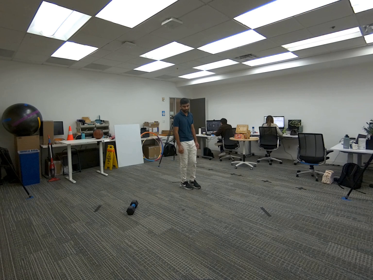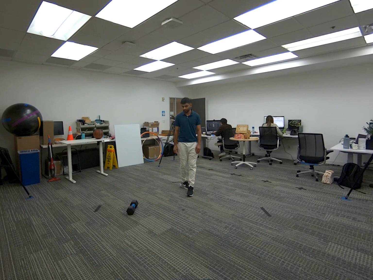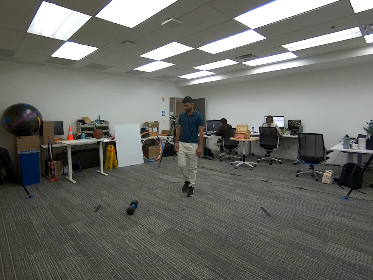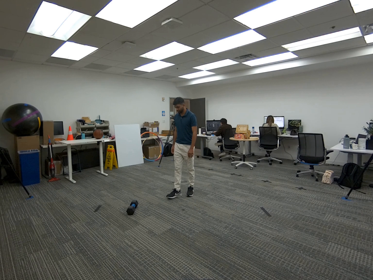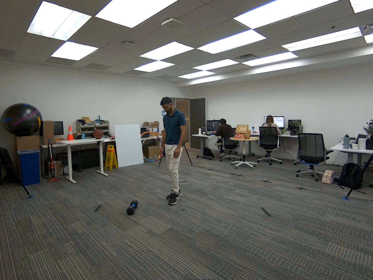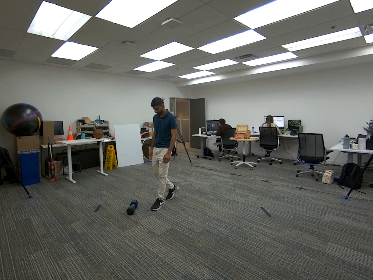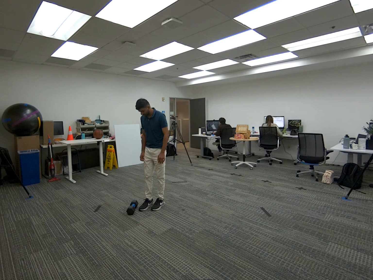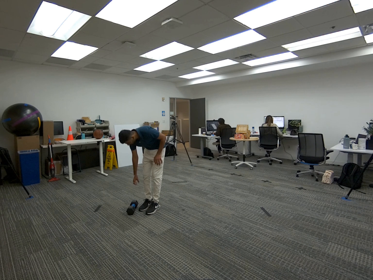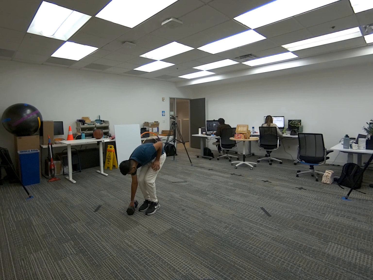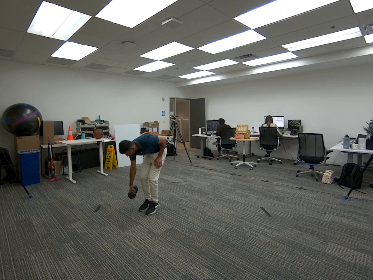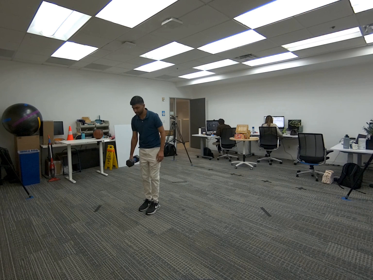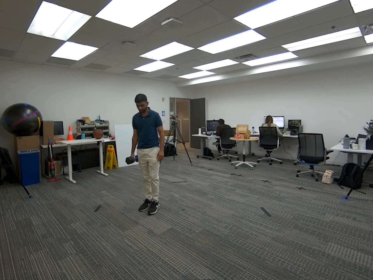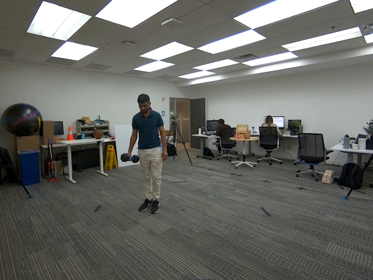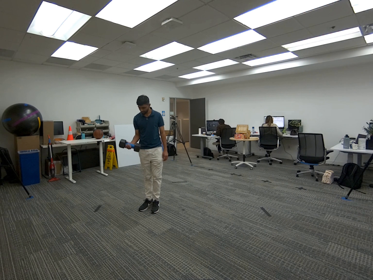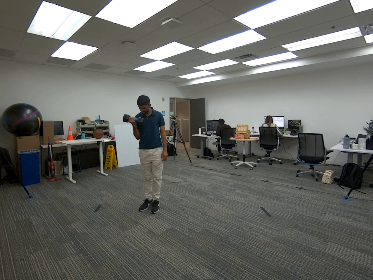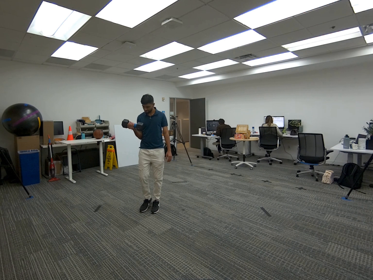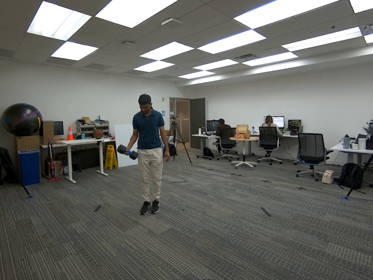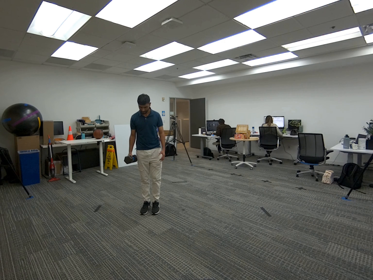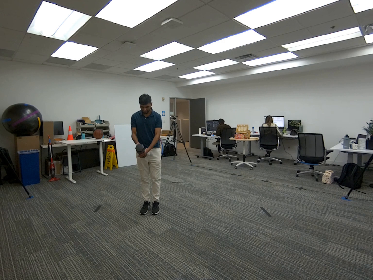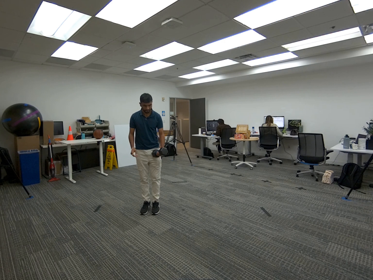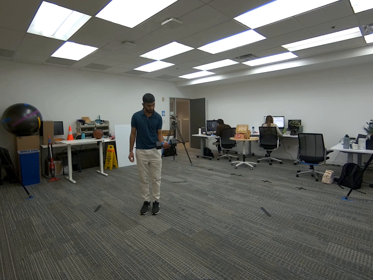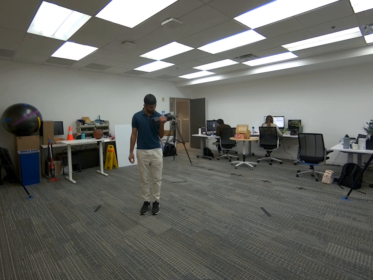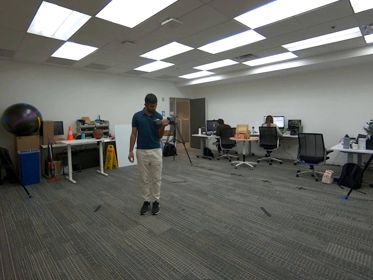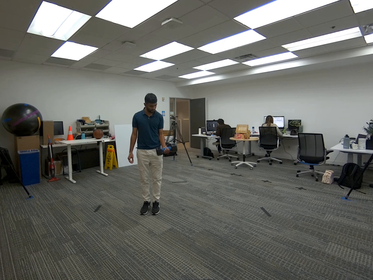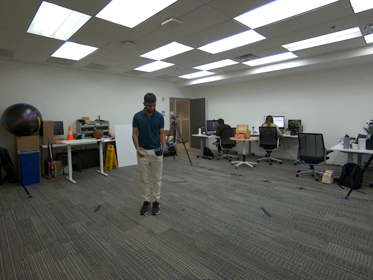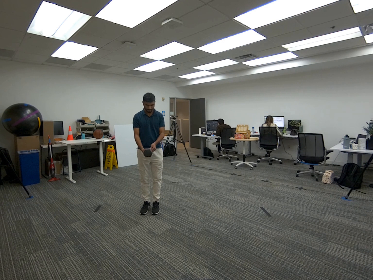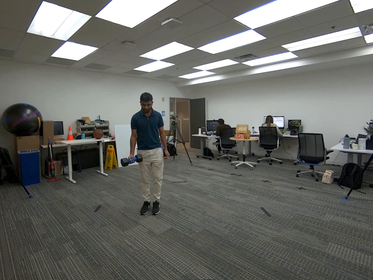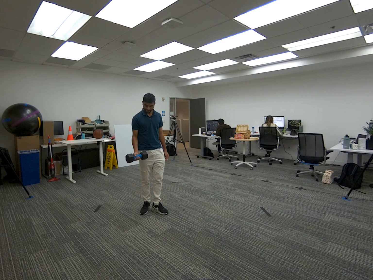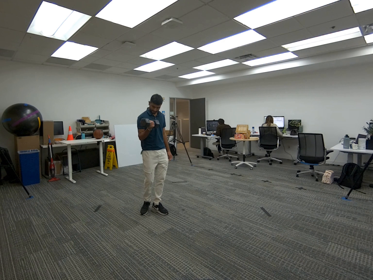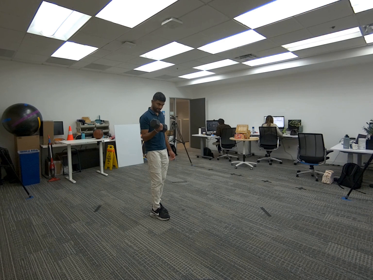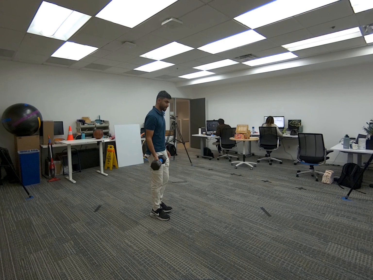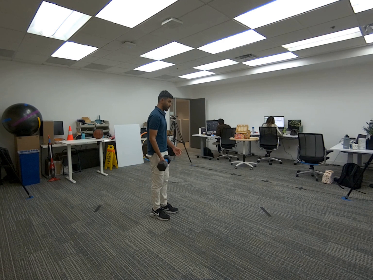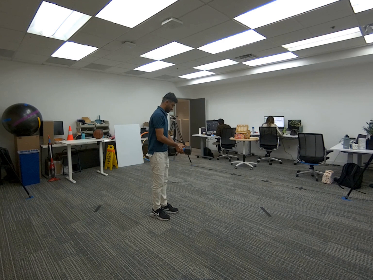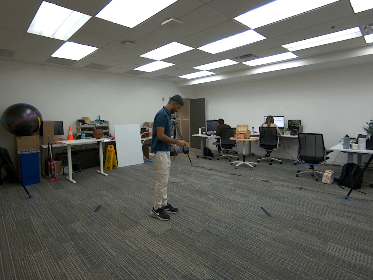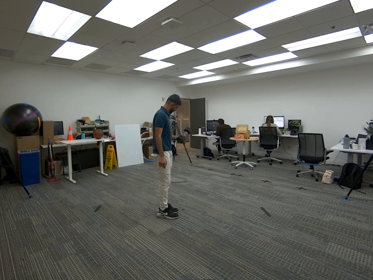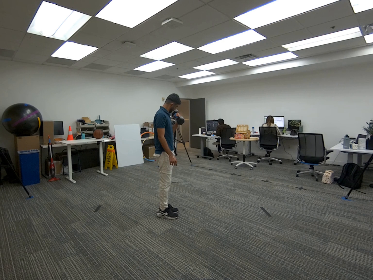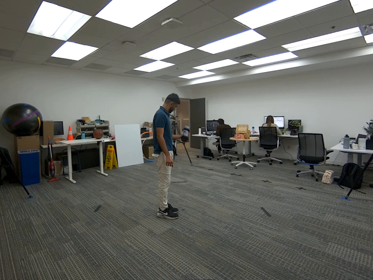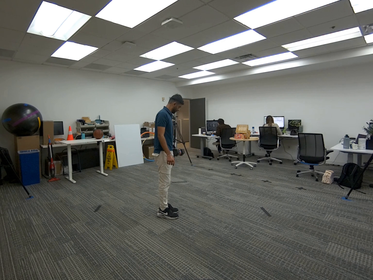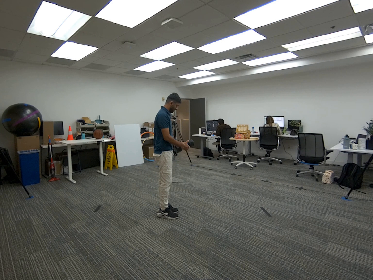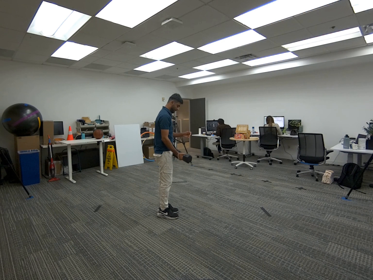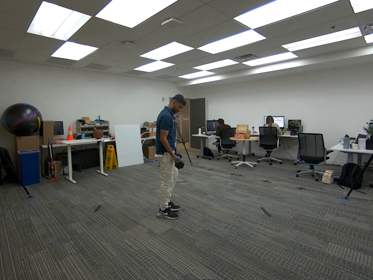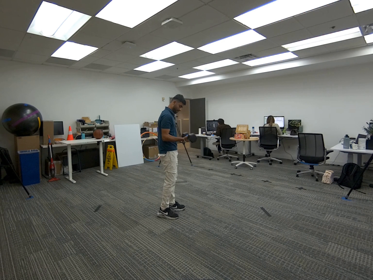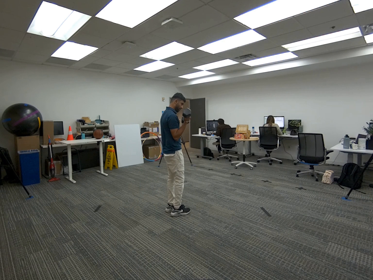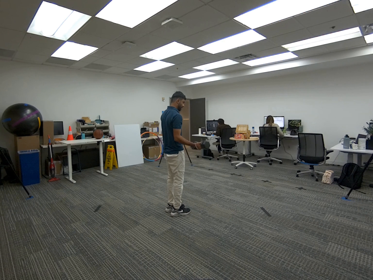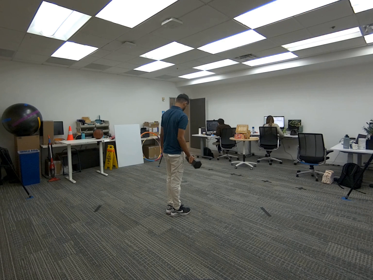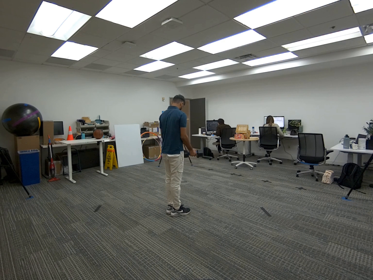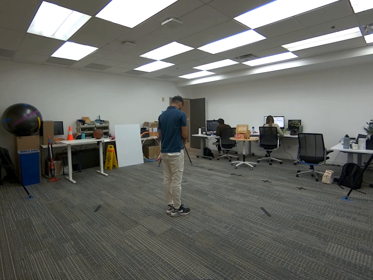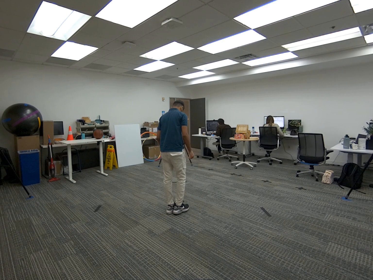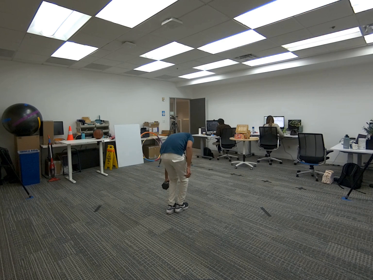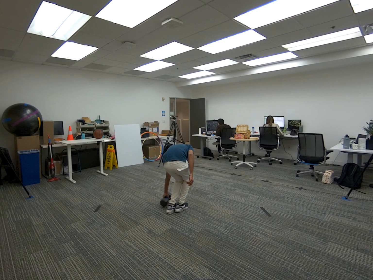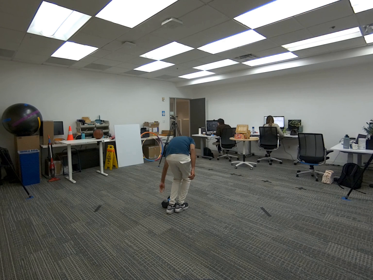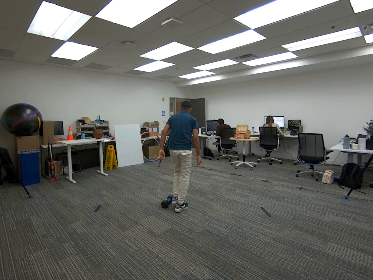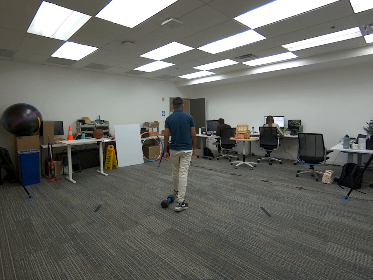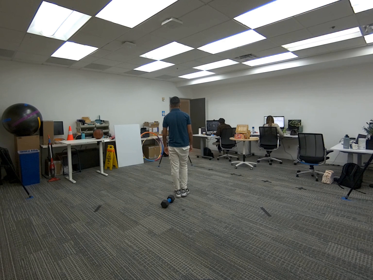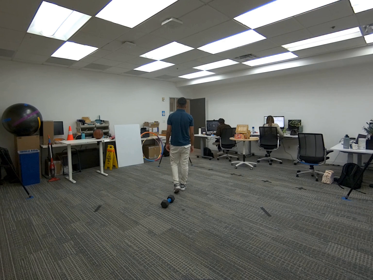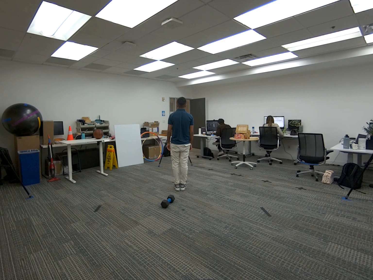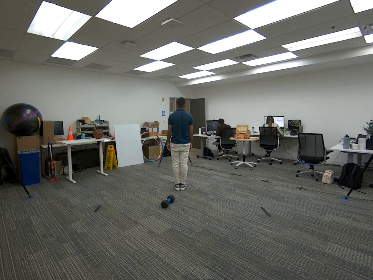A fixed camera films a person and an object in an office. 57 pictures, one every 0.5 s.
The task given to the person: Walk to the dumbbell and pick it up with your right hand, keeping your arm extended. Perform a bicep curl by bending your elbow, then pass the dumbbell to your left hand. Lower the left arm, perform a bicep curl, and pass the dumbbell back to your right hand. Continue alternating curls between hands until finished, then place the dumbbell back on the ground.
